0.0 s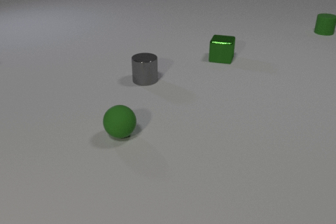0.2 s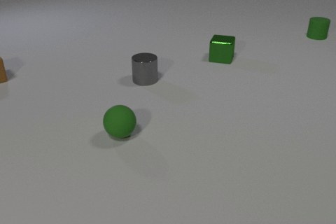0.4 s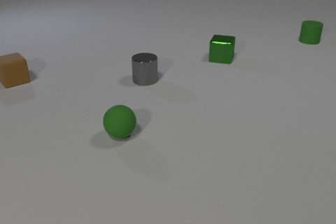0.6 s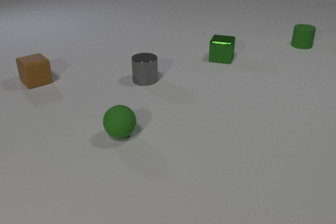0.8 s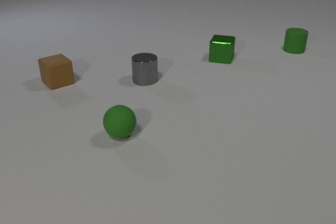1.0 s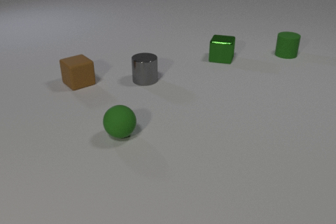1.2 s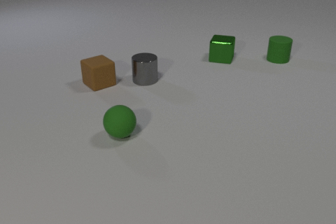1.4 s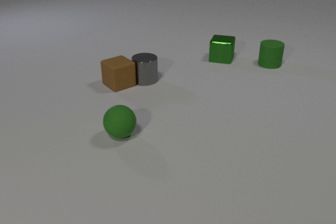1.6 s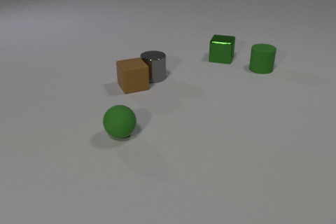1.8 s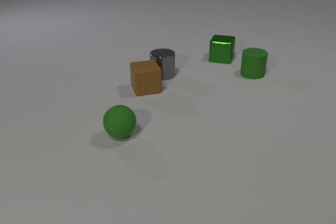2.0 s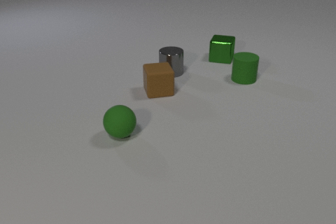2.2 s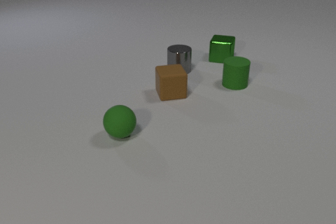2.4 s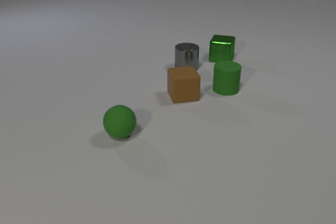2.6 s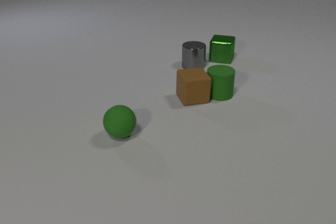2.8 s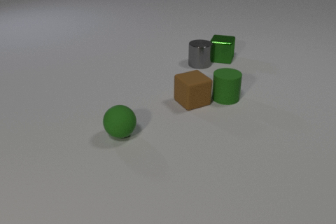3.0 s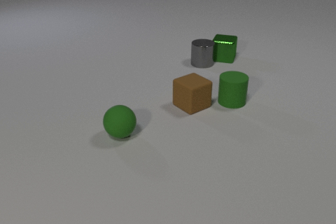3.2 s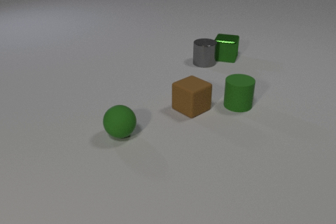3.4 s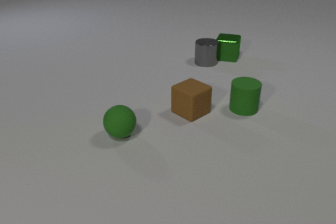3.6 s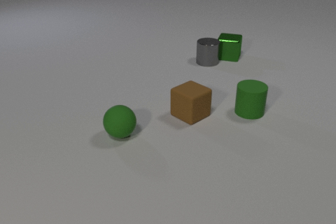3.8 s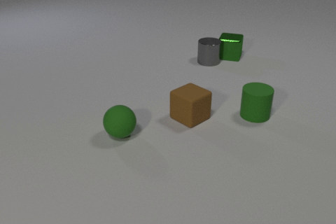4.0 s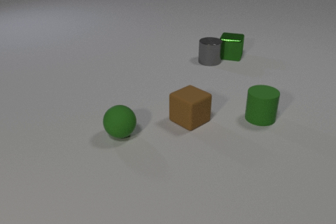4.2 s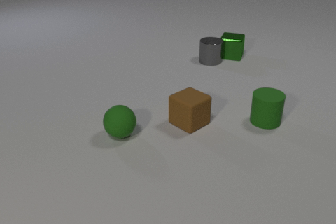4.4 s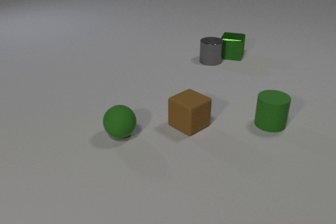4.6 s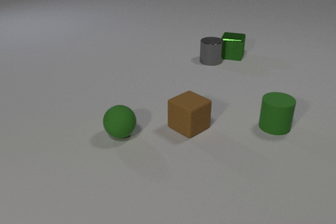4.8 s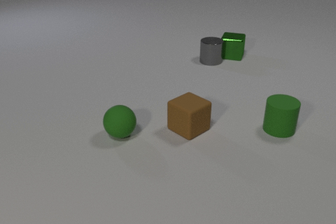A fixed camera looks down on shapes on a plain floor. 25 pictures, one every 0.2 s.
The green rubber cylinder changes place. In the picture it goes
toward the camera.
0.0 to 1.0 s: The brown rubber cube comes in at the left edge, slides to the right and toward the camera. The green rubber cylinder slides toward the camera and to the left.
1.0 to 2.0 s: The brown rubber cube slides to the right, spins so that its near face slides to the left, clockwise seen from above. The gray metal cylinder slides to the right and away from the camera. The green rubber cylinder slides toward the camera and to the left. The brown rubber cube and the gray metal cylinder collide.
2.0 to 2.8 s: The brown rubber cube slides to the right and toward the camera. The gray metal cylinder slides to the right and away from the camera. The green rubber cylinder slides toward the camera. The brown rubber cube and the green rubber cylinder collide. The gray metal cylinder and the green metal cube collide.
2.8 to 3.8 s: The brown rubber cube slides toward the camera. The gray metal cylinder slides to the right and away from the camera. The green rubber cylinder slides to the right and toward the camera. The green metal cube slides to the right and away from the camera.
3.8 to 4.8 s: The brown rubber cube slides toward the camera. The green rubber cylinder slides to the right and toward the camera.
What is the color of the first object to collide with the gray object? brown.
What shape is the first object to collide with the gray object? cube.
How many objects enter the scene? 1.
